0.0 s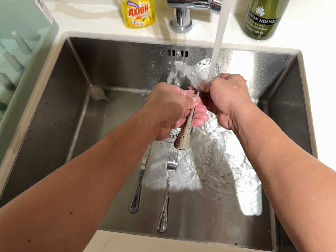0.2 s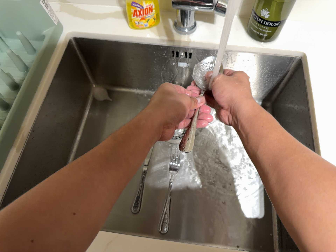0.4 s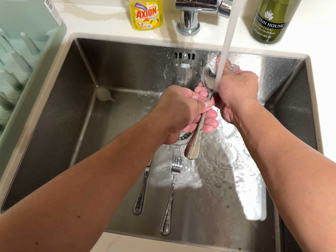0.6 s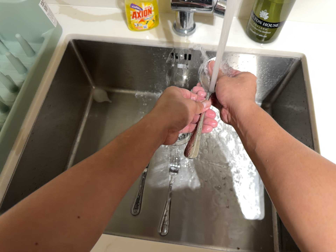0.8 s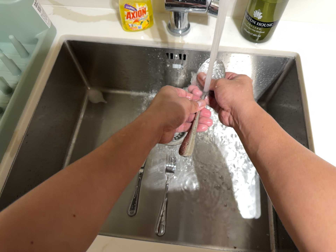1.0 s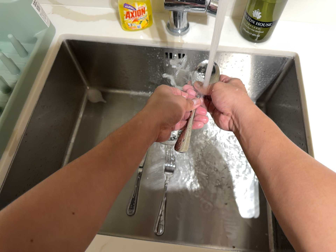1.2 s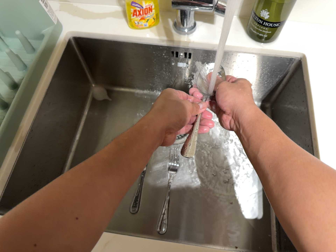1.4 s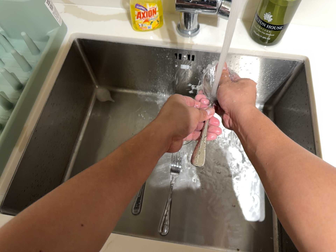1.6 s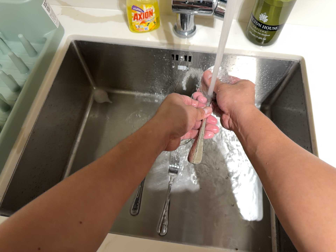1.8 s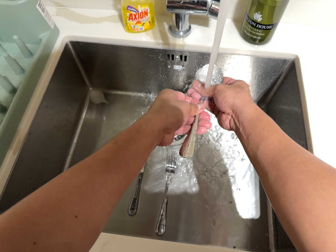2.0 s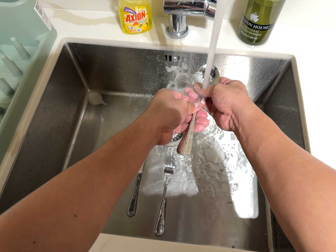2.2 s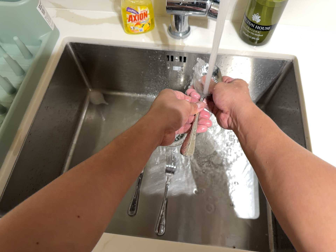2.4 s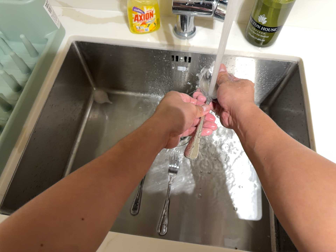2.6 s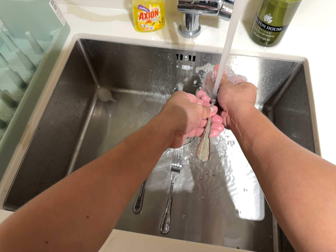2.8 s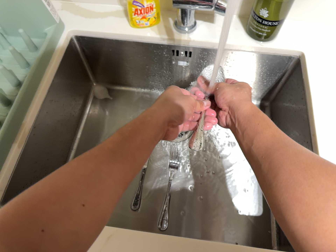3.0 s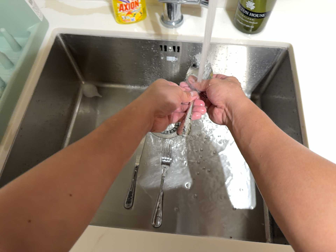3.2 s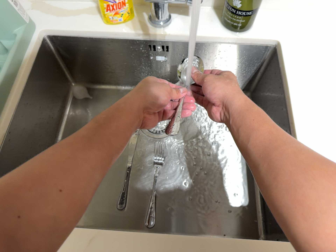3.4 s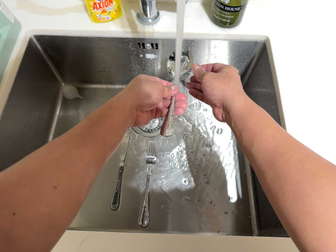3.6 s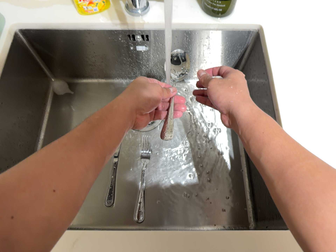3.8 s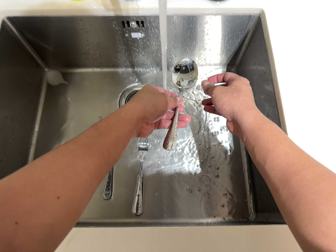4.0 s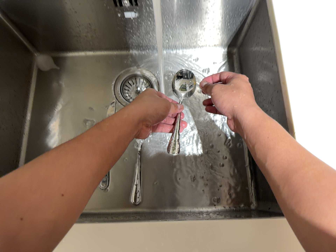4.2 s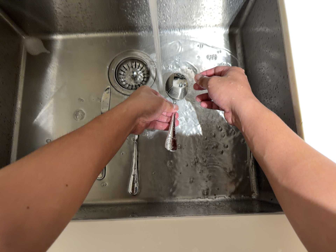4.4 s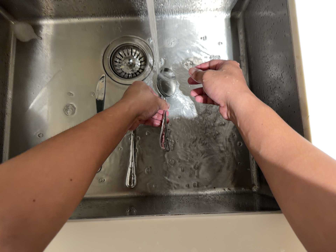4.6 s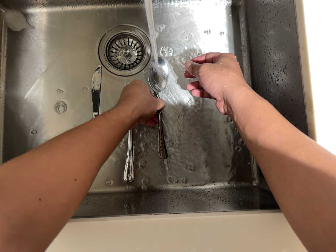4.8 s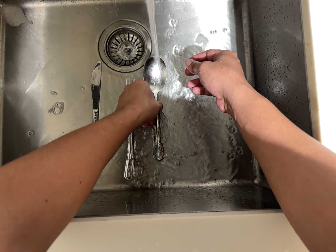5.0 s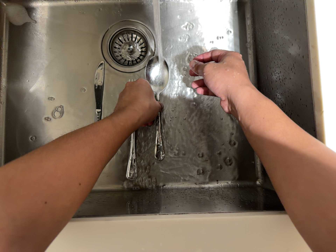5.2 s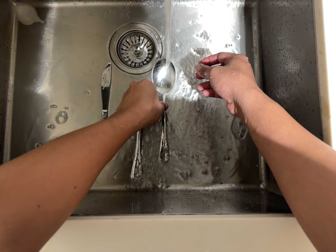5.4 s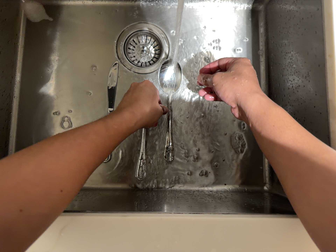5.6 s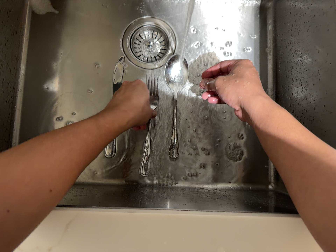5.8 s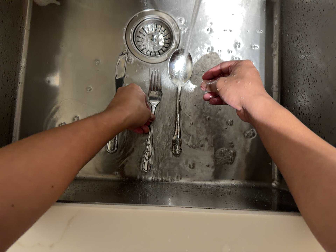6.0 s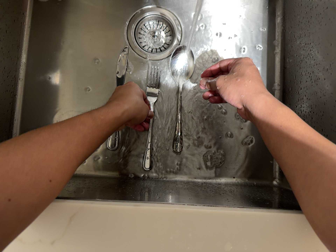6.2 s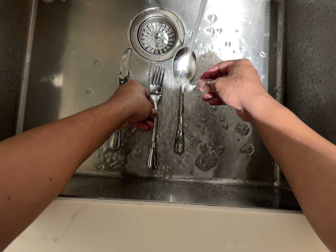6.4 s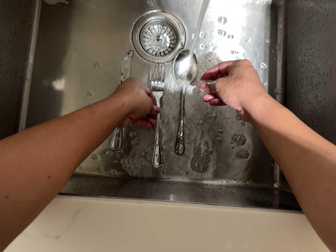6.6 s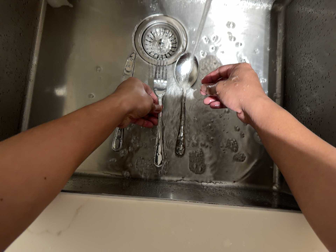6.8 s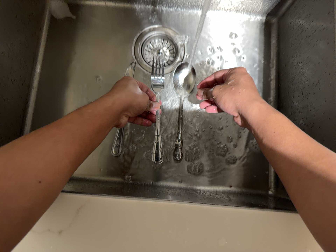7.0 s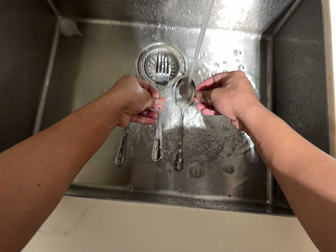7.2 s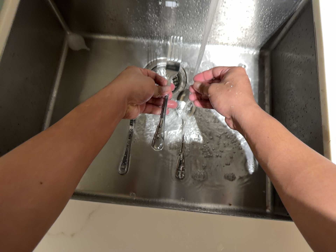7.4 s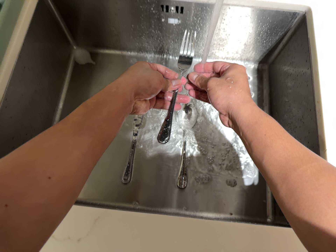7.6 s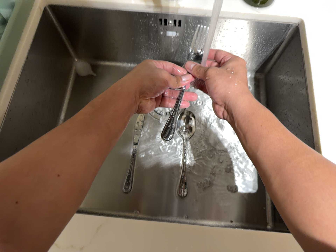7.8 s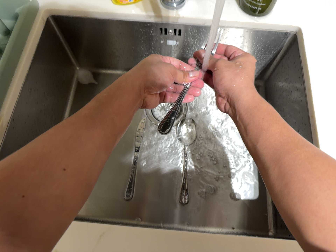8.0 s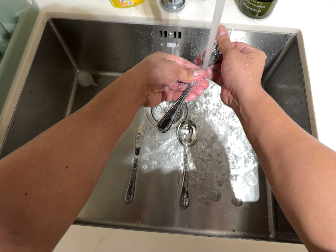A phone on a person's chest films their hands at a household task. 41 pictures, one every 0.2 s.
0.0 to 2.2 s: The camera keeps its place and its aim.
2.2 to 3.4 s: The camera shifts only a little, or ends up much as it began.
3.4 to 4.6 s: The camera travels forward and toward the top of its view, about 14 cm, so what stands in front looms larger. Its aim tips toward the bottom of its view by about 20 degrees, and the scene shifts upward.
4.6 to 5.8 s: The camera travels to its left, about 5 cm, so close, fixed things drift to the right.
5.8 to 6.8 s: The camera shifts only a little, or ends up much as it began.
6.8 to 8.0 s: The camera travels backward, about 8 cm, so what stands in front gets smaller. Its aim tips toward the top of its view by about 15 degrees, and the scene shifts downward.
The film runs backward here.
